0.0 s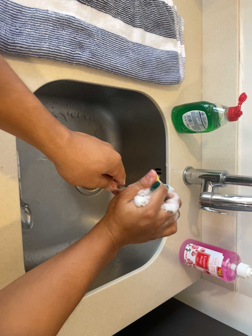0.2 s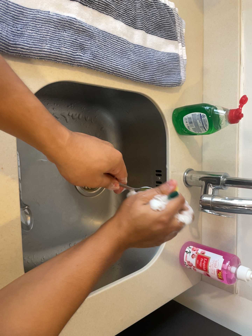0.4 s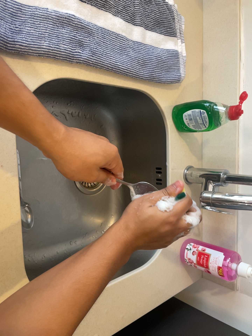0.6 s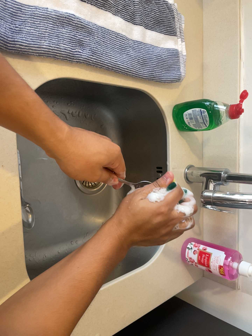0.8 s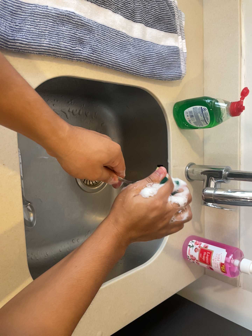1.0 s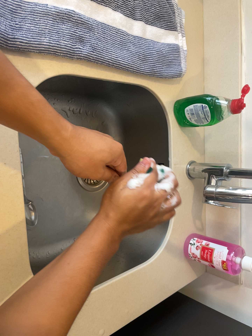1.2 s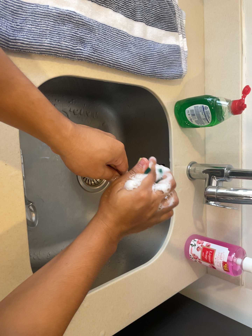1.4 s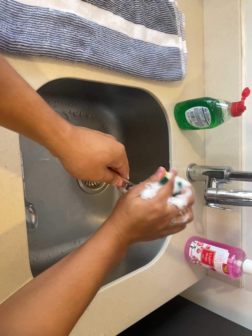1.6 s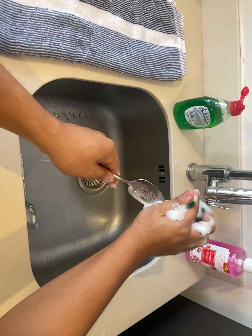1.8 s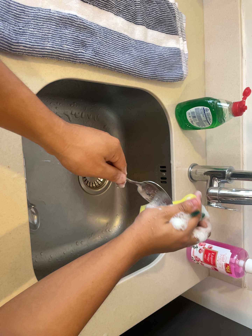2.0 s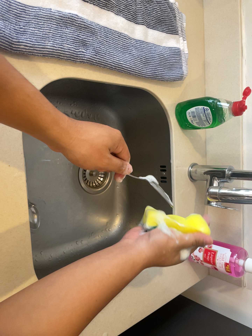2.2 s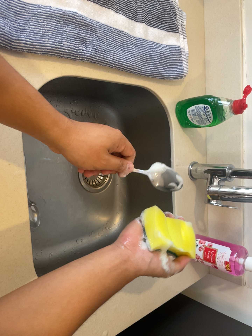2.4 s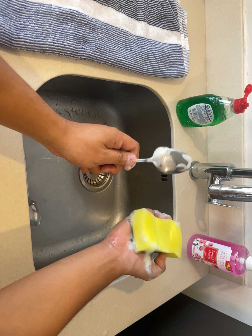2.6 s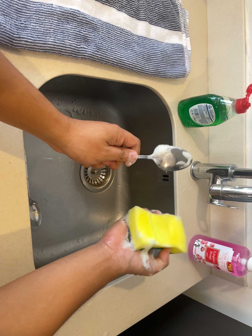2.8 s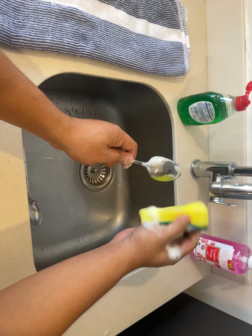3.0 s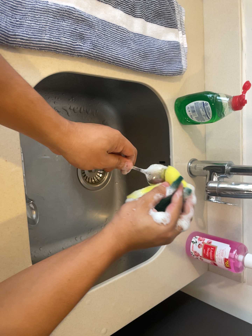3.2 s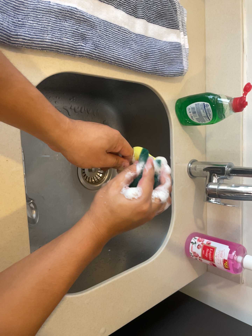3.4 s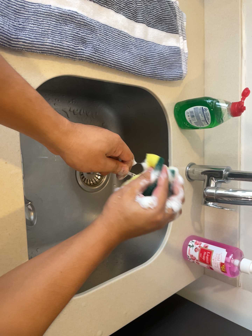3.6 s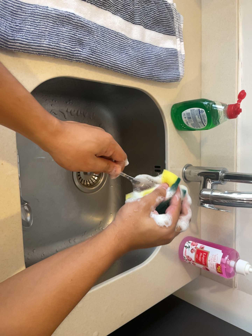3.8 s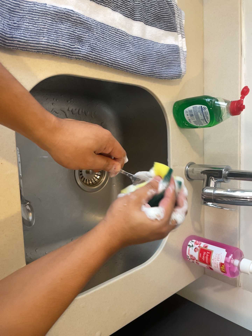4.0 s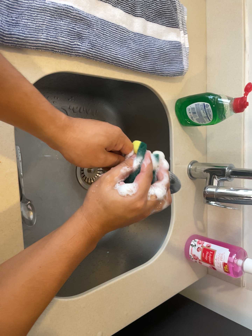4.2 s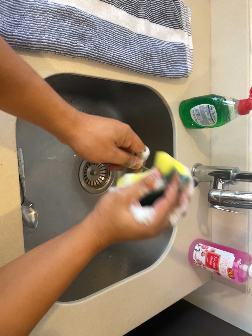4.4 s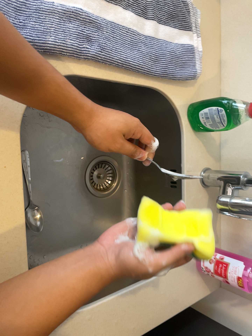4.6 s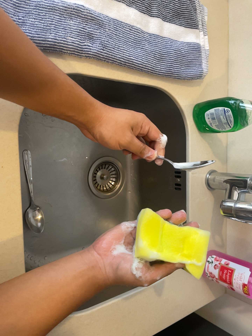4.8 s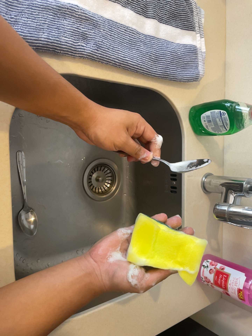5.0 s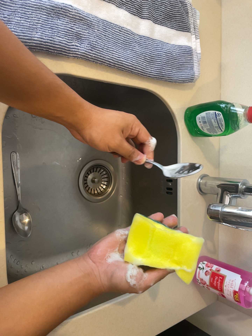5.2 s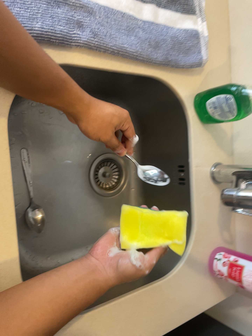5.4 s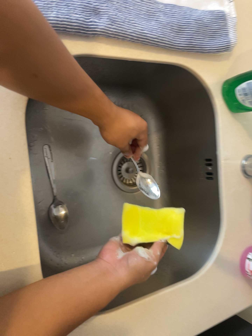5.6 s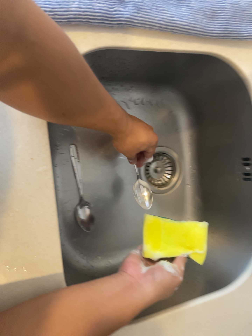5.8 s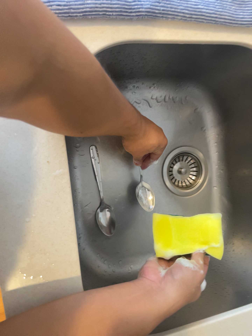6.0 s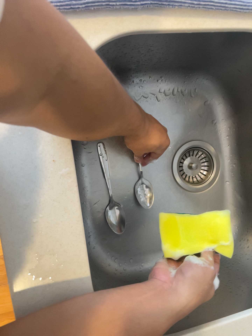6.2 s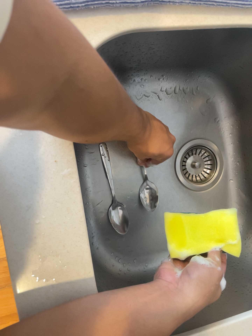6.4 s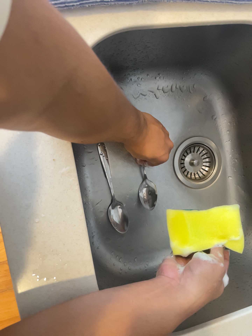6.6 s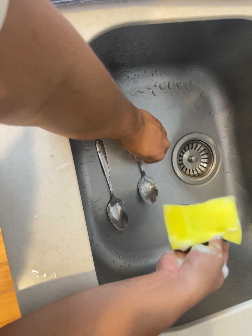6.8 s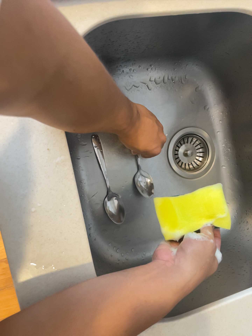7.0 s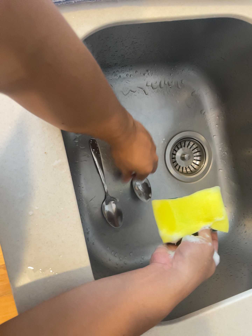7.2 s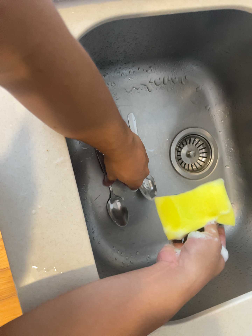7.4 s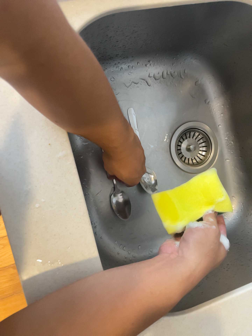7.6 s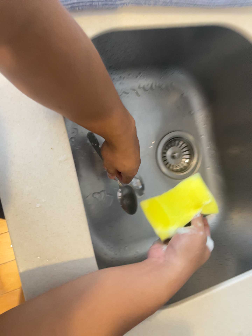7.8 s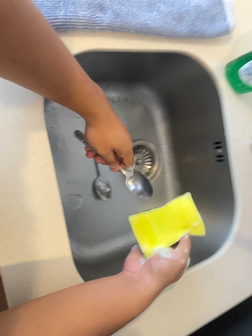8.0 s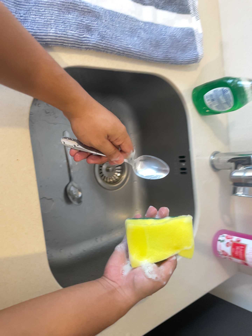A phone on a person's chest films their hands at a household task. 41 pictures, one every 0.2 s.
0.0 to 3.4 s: The camera shifts only a little, or ends up much as it began.
3.4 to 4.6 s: The camera shifts only a little, or ends up much as it began.
4.6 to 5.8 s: The camera pans to its left by about 20 degrees. It travels forward, about 10 cm, so what stands in front looms larger.
5.8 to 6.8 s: The camera shifts only a little, or ends up much as it began.
6.8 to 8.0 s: The scene slides to the left, as the camera pans about 20 degrees to its right. It travels backward and to its left, about 14 cm, so what stands in front gets smaller.
The film runs forward here.
